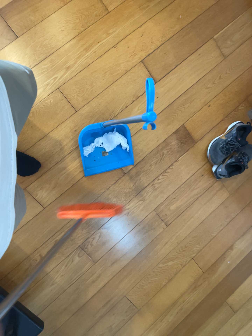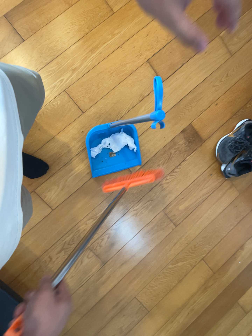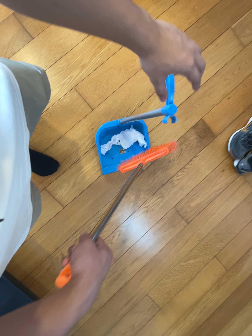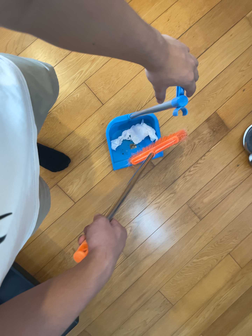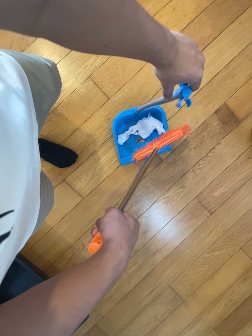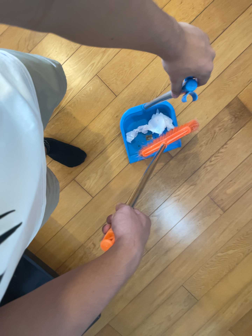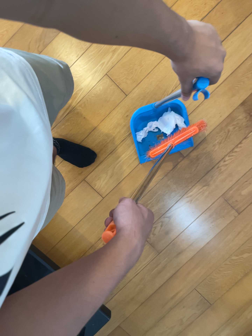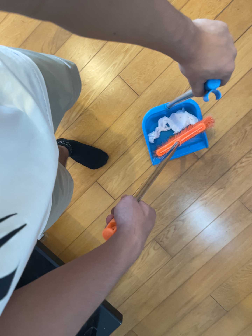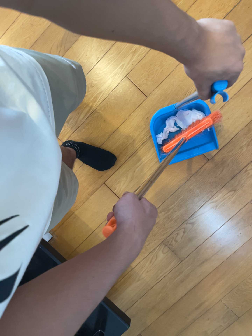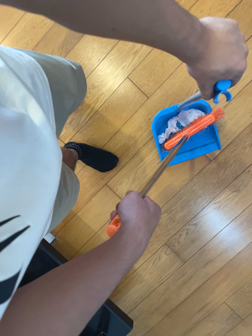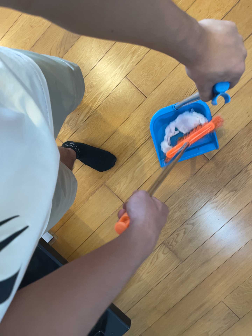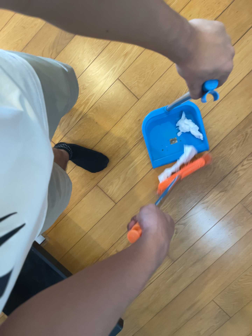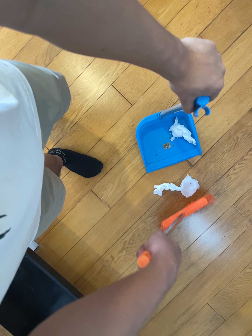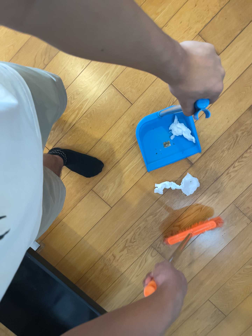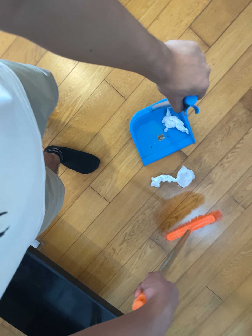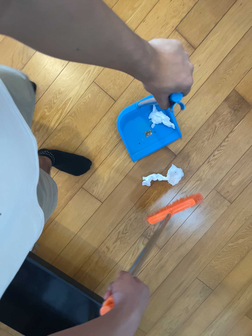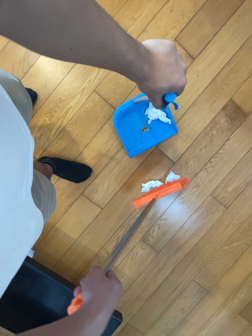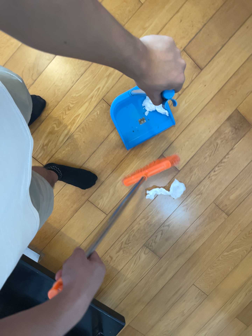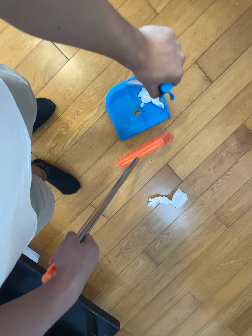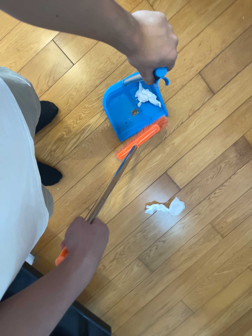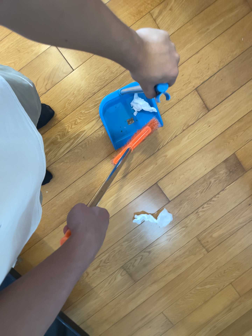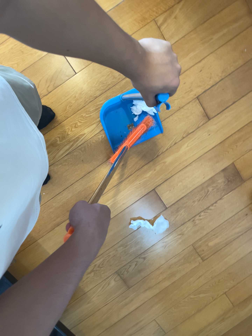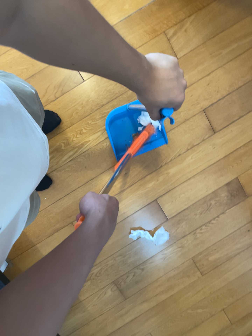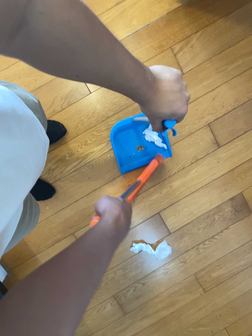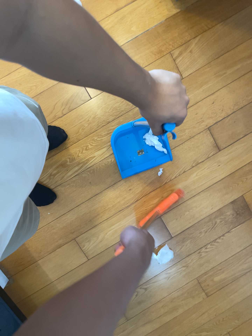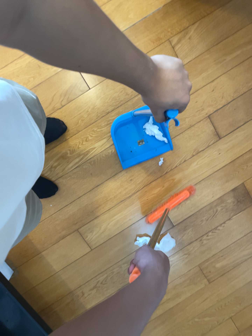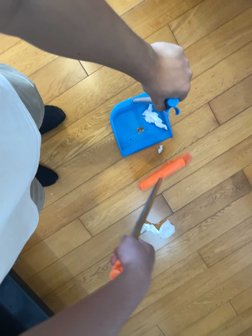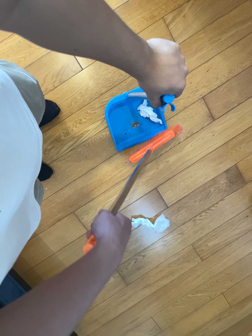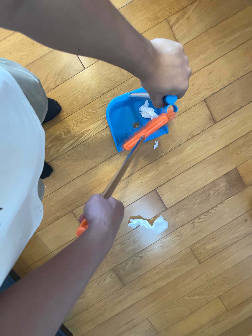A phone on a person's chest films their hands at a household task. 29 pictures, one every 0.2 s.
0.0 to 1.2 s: The camera pans to its left by about 15 degrees. It travels forward, about 9 cm, so what stands in front looms larger.
1.2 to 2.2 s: The camera shifts only a little, or ends up much as it began.
2.2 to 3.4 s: The camera pans to its right by about 10 degrees. It travels to its left, toward the top of its view and backward, about 26 cm.
3.4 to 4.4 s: The camera travels toward the top of its view, about 12 cm, so close, fixed things drift downward. It rolls about its line of sight by about 15 degrees, and the scene rotates clockwise.
4.4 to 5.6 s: The camera shifts only a little, or ends up much as it began.
The film runs backward here.
